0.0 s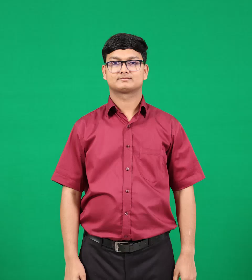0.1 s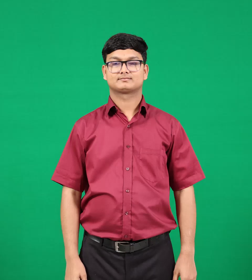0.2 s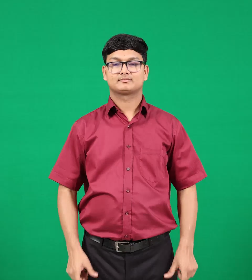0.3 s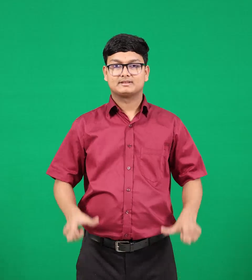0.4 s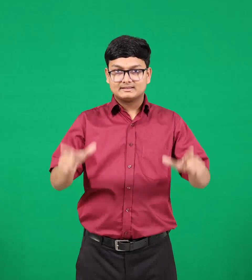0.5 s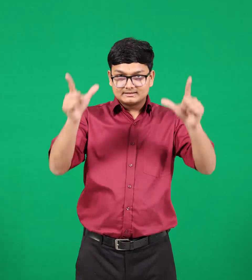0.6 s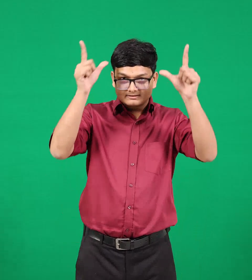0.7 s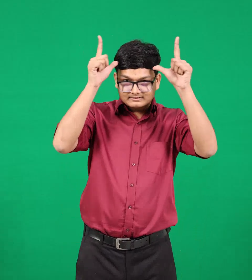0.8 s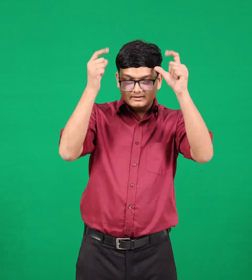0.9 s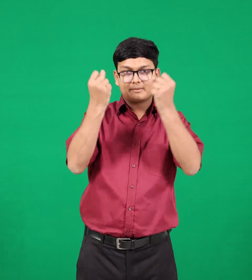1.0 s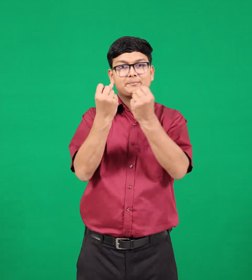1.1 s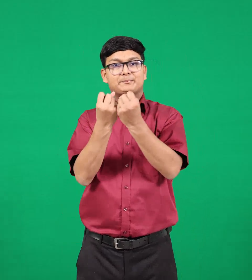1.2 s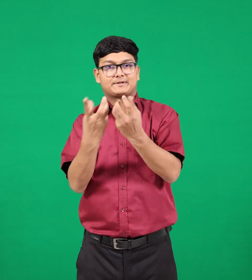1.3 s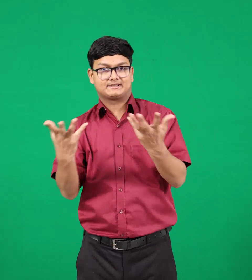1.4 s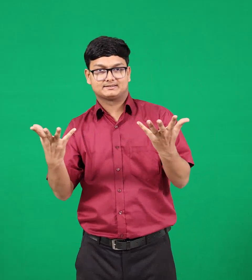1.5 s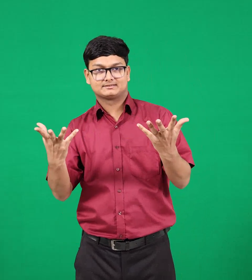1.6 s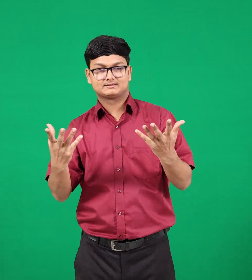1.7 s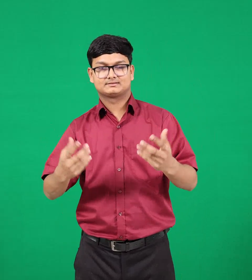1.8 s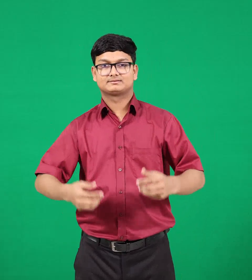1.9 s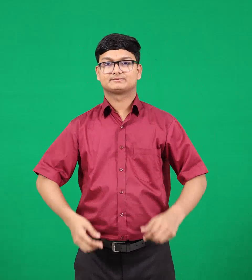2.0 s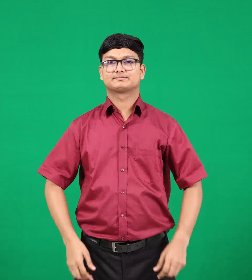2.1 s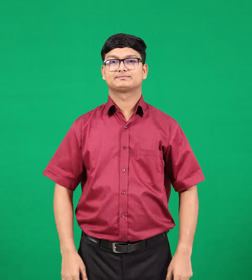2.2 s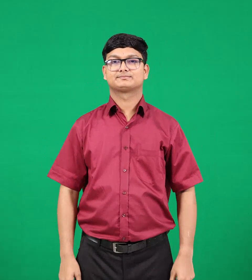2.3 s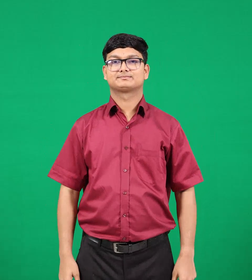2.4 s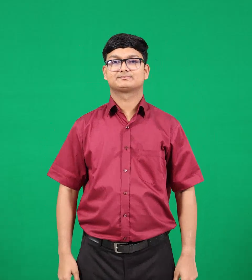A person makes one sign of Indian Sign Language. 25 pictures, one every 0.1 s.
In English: cows
